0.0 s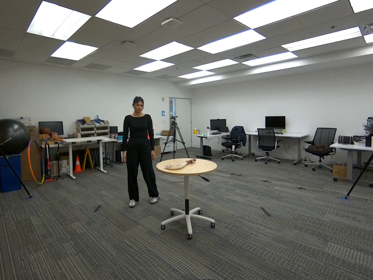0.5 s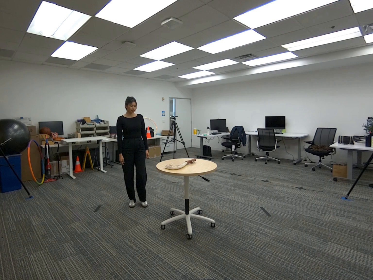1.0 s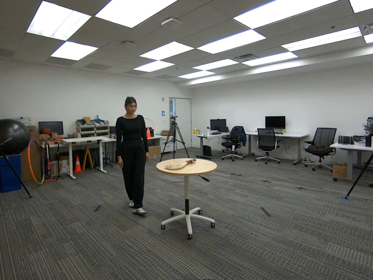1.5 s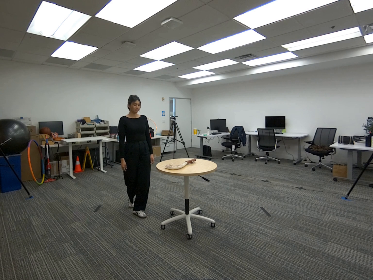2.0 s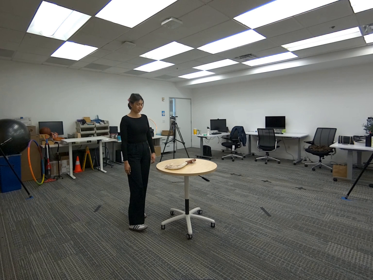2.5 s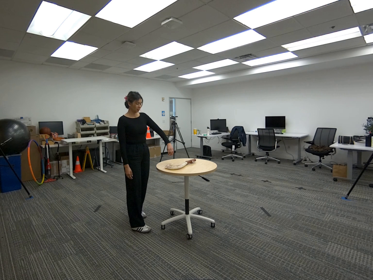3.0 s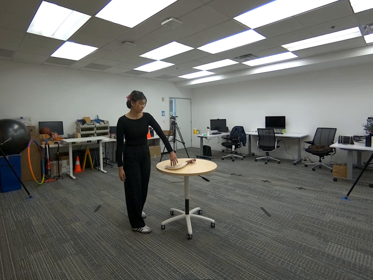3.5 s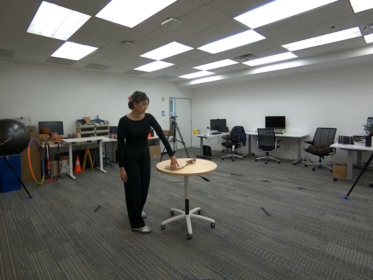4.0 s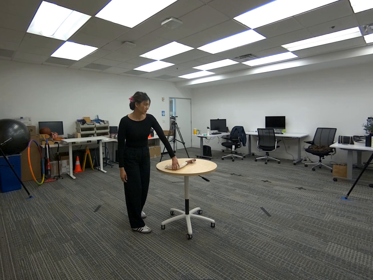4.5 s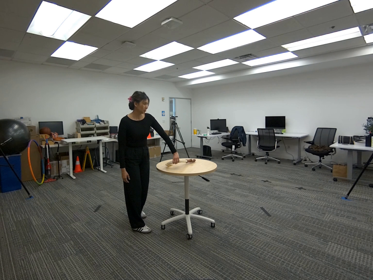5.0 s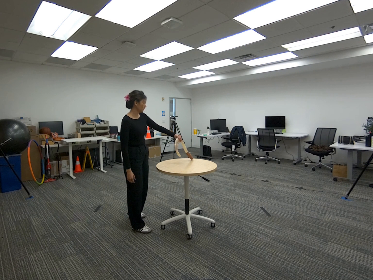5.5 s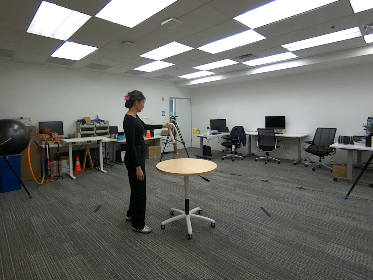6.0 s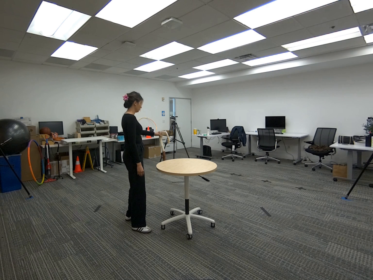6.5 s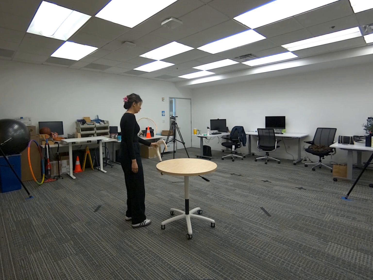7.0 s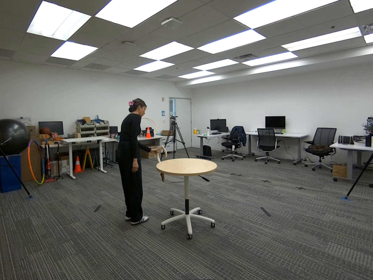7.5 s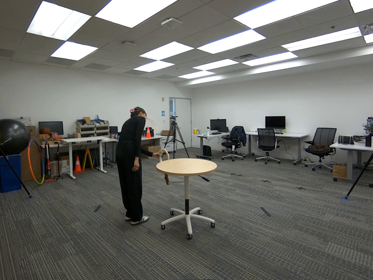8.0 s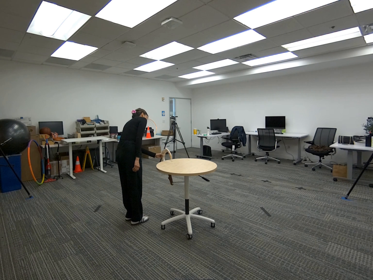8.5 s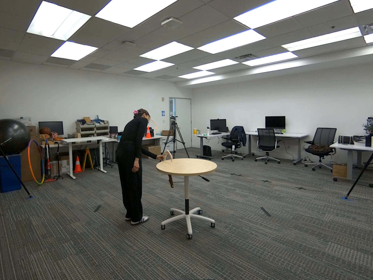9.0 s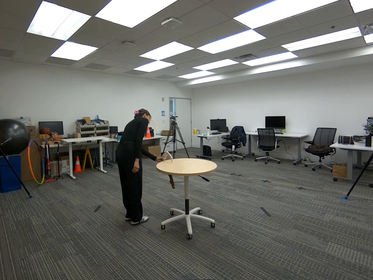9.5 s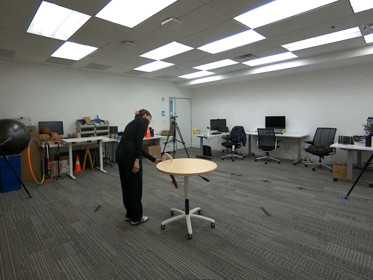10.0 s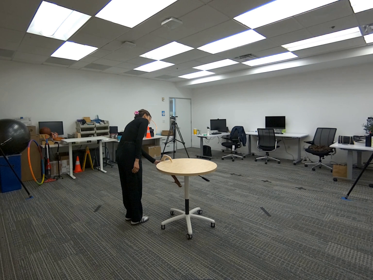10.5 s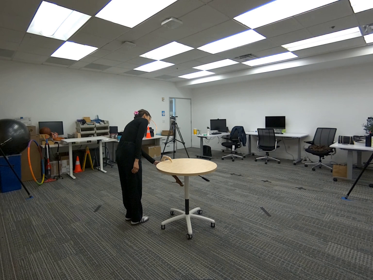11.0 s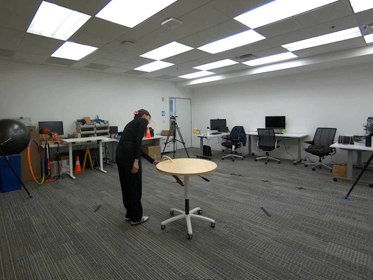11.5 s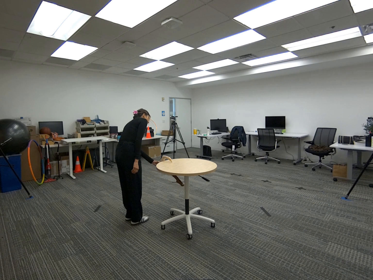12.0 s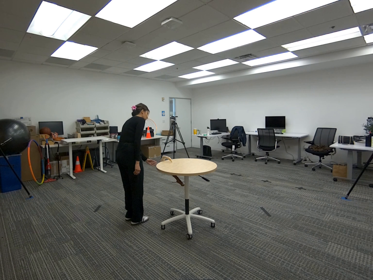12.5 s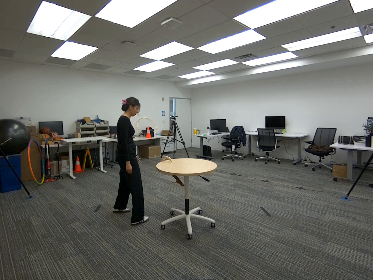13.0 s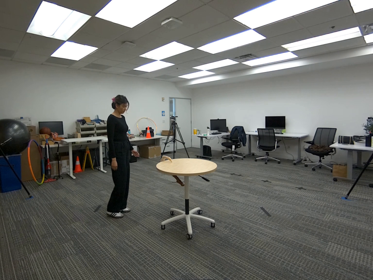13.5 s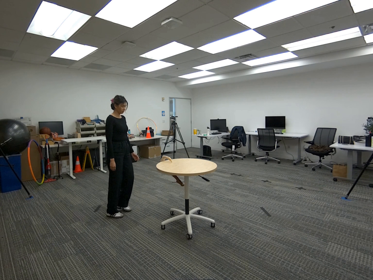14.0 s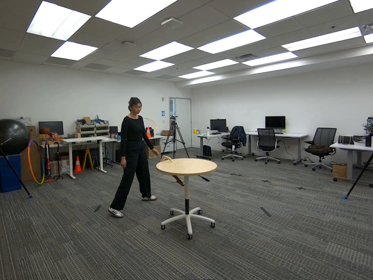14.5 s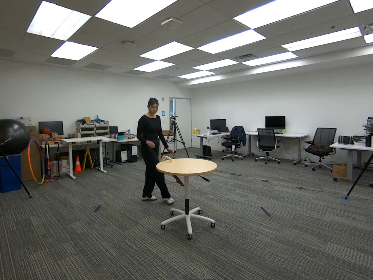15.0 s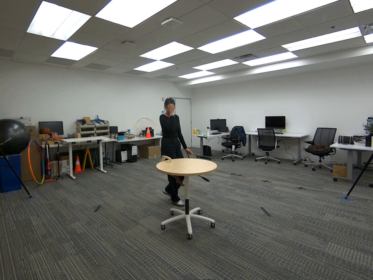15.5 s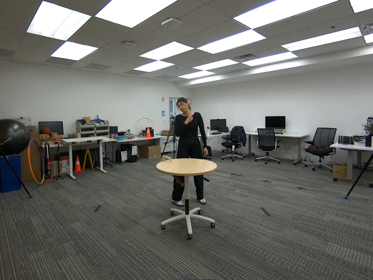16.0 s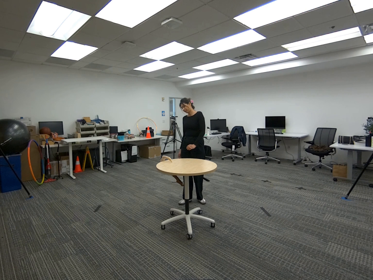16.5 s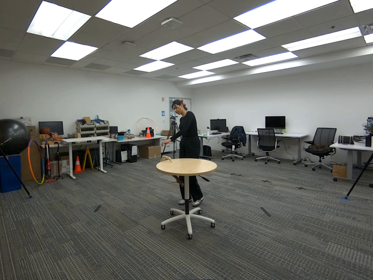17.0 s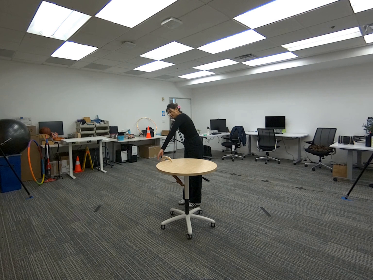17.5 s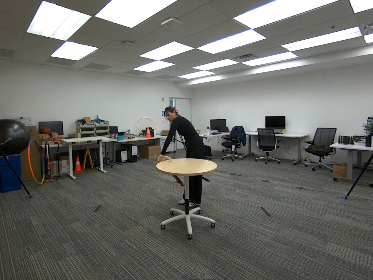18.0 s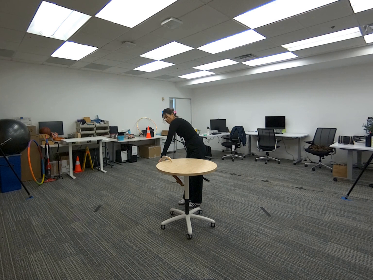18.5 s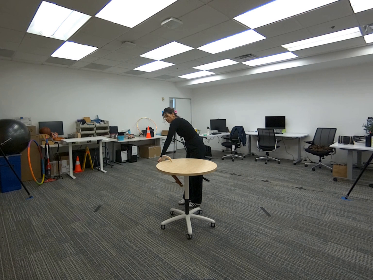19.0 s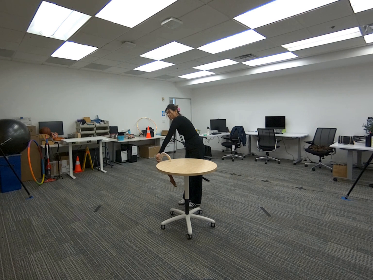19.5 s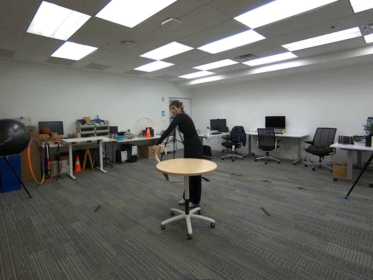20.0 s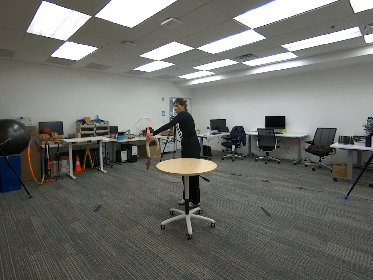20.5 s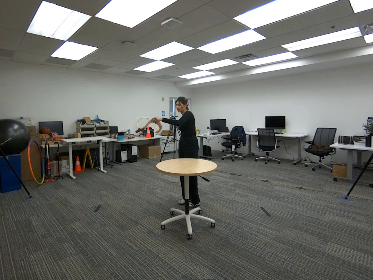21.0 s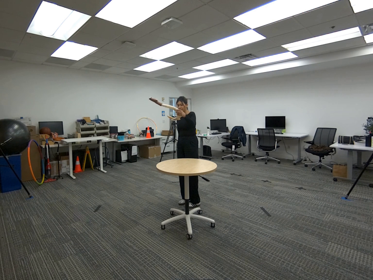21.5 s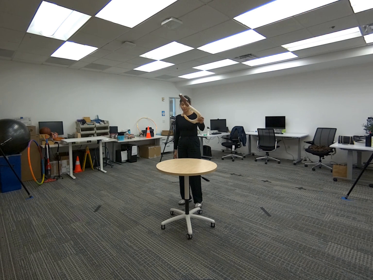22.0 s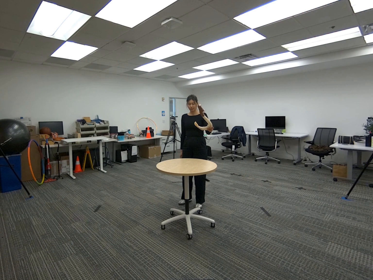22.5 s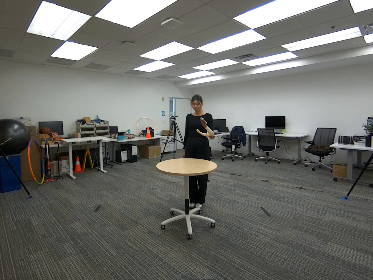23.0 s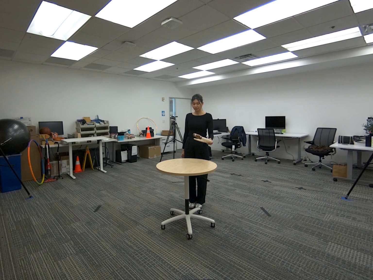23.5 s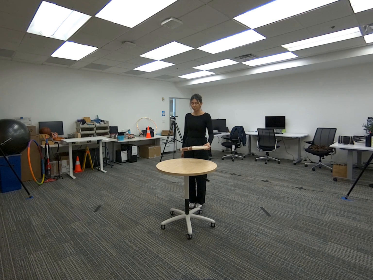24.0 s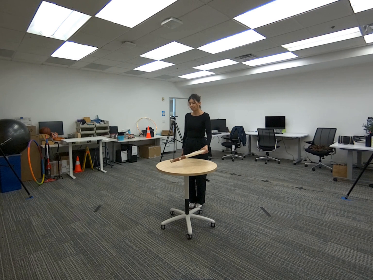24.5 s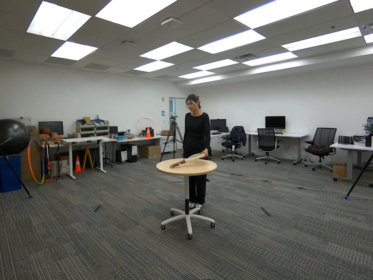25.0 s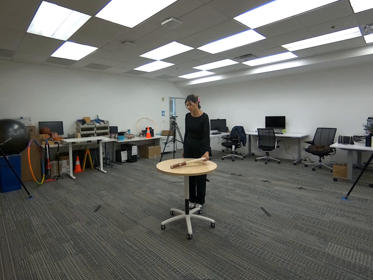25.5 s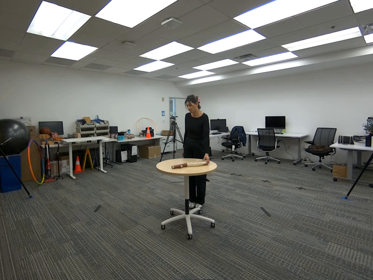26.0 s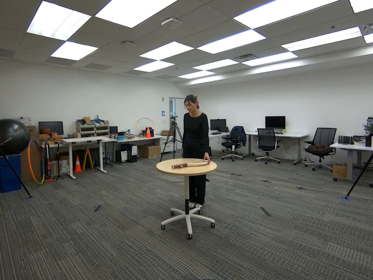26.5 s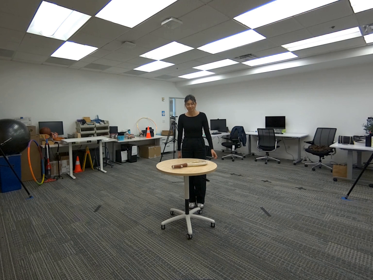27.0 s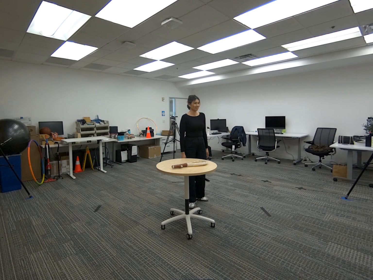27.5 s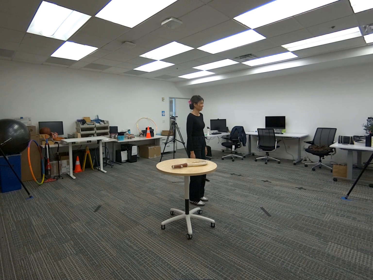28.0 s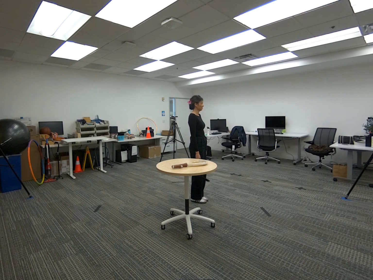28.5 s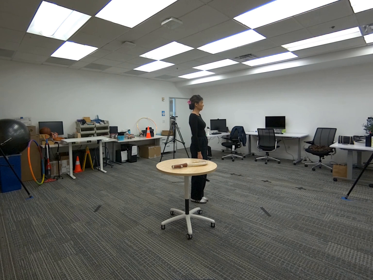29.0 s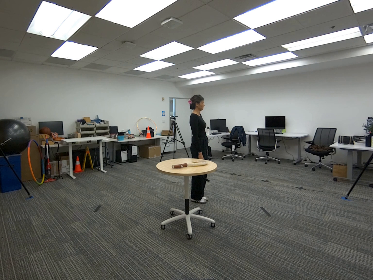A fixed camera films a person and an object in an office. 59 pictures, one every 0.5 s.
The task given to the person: Walk over to the Big Fish Hook on the round table and using your left hand grasp the Big Fish Hook and balance the Big Fish Hook from the hook on the edge of the round table. Once the hook is stable grasp the Big Hook again and place on the round table.
